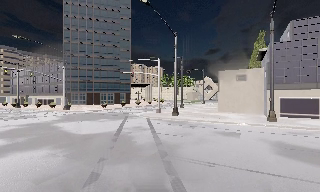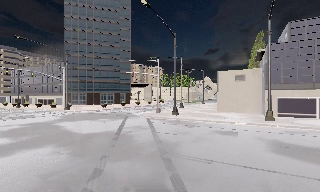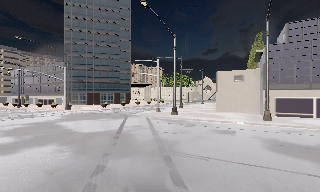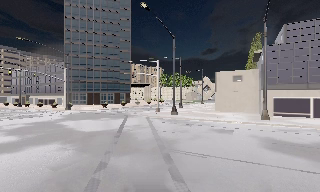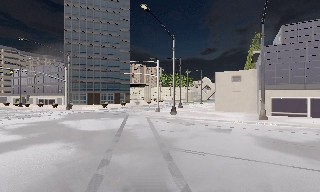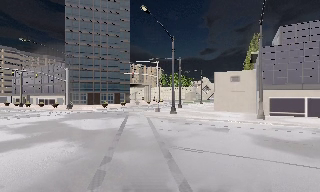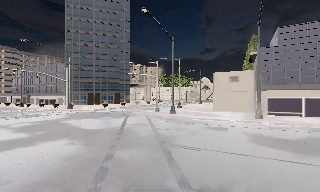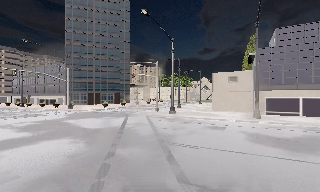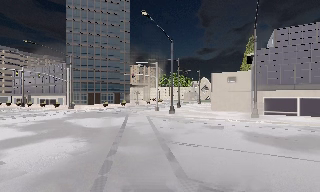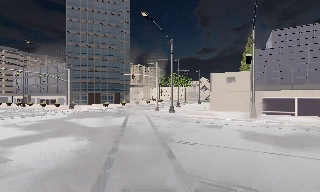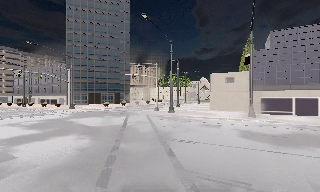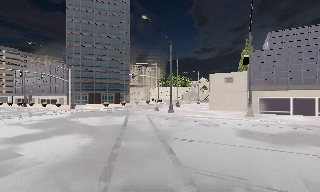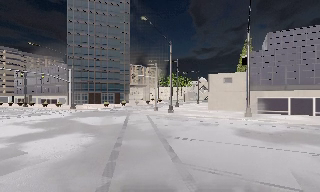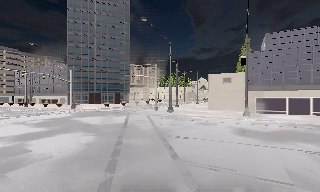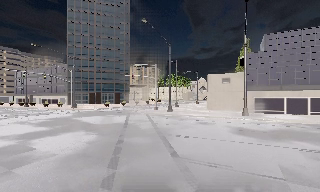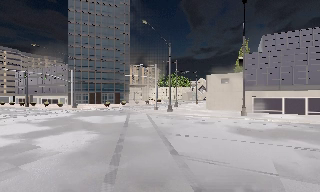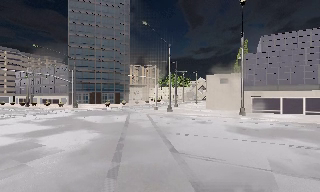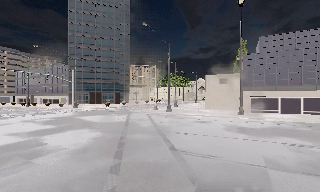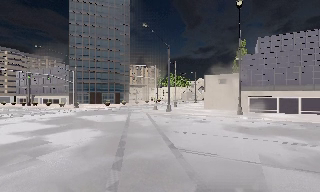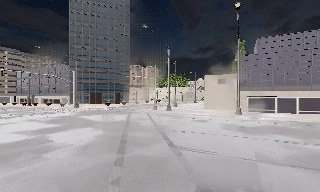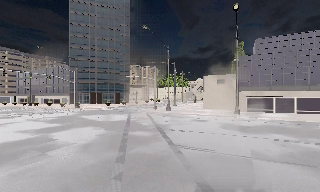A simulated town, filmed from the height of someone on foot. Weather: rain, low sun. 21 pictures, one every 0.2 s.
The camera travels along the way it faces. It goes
backward.
0.0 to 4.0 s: The camera travels backward, about 6 m, so what stands in front gets smaller.
The film runs backward here.
